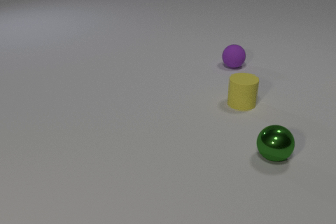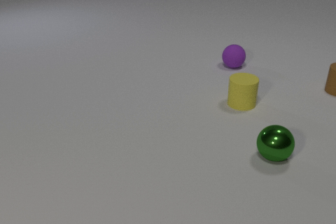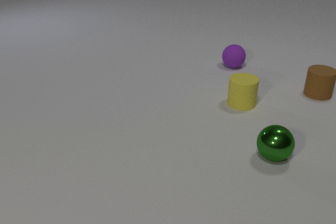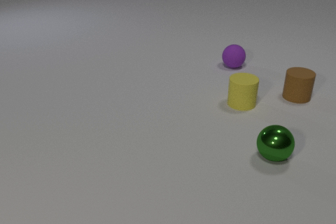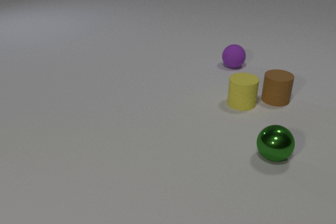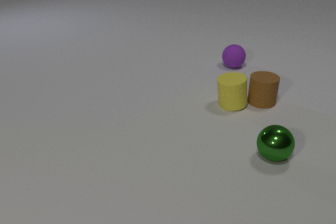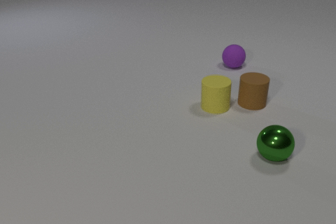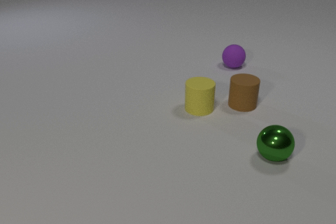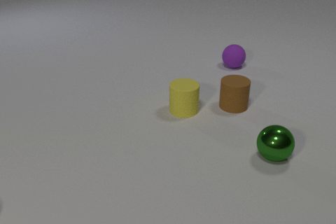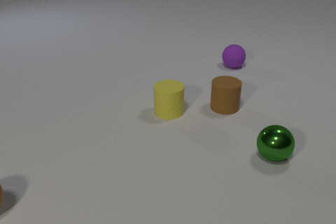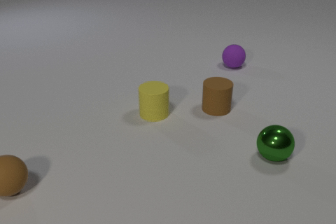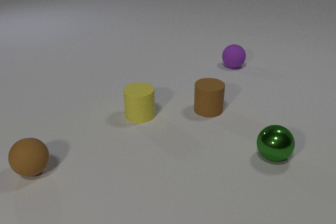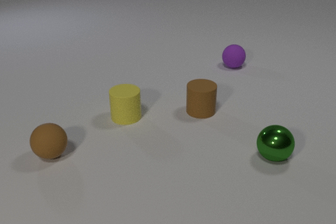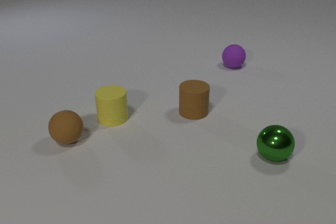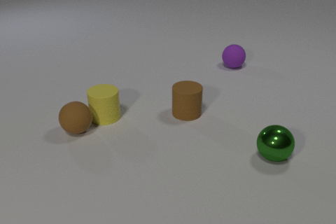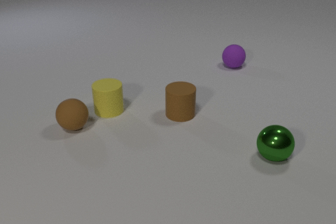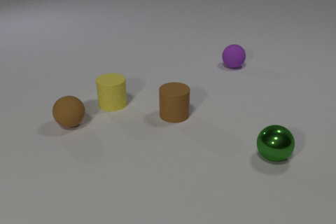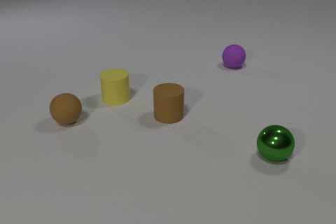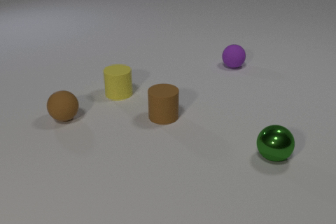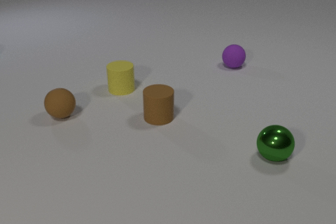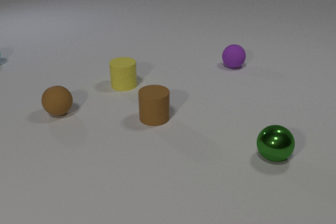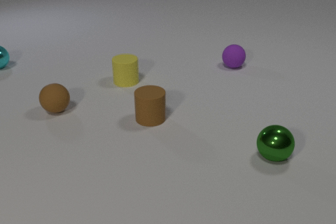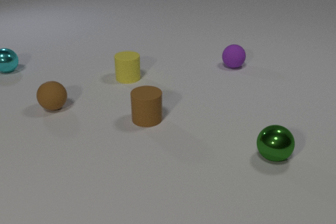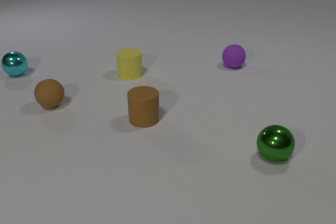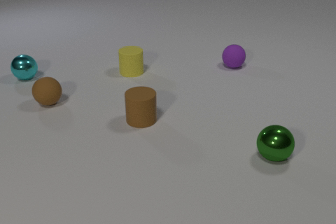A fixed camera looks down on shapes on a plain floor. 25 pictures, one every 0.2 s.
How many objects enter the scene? 3.
Are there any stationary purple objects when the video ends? yes.
What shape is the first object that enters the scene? cylinder.
0.0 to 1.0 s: The brown rubber cylinder comes in at the right edge, slides to the left and toward the camera. The yellow rubber cylinder slides to the left. The brown rubber cylinder and the yellow rubber cylinder collide.
1.0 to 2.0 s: The brown rubber cylinder slides to the left and toward the camera. The yellow rubber cylinder slides to the left. The brown rubber sphere comes in at the left edge, rolls to the right and away from the camera.
2.0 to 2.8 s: The brown rubber cylinder slides to the left and toward the camera. The yellow rubber cylinder slides to the left. The brown rubber sphere rolls away from the camera and to the right. The yellow rubber cylinder and the brown rubber sphere collide.
2.8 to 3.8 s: The brown rubber cylinder slides to the left. The yellow rubber cylinder slides away from the camera. The brown rubber sphere rolls away from the camera and to the left.
3.8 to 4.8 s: The brown rubber cylinder slides to the left. The yellow rubber cylinder slides away from the camera. The brown rubber sphere rolls away from the camera. The cyan metal sphere comes in at the left edge, rolls toward the camera and to the right.
